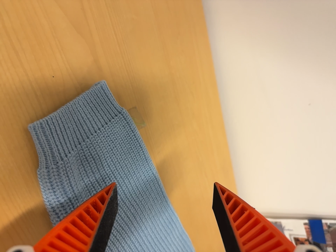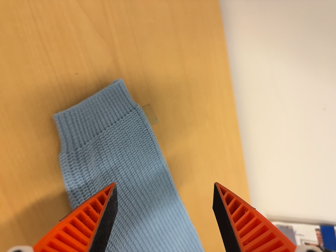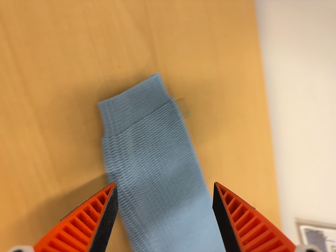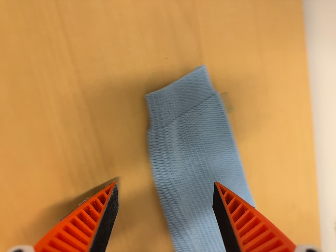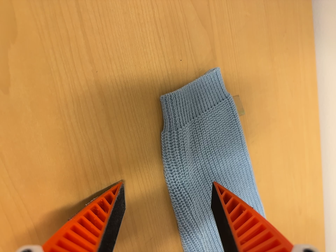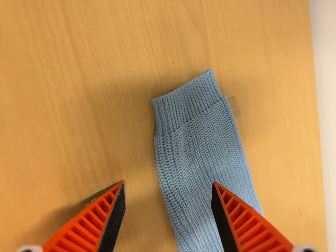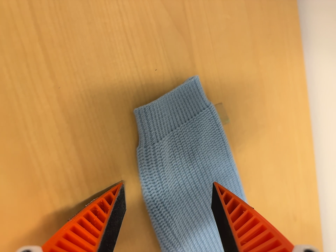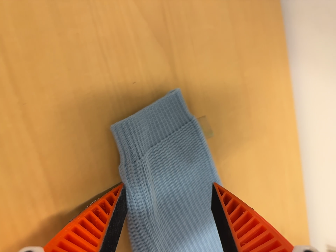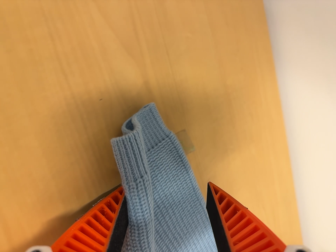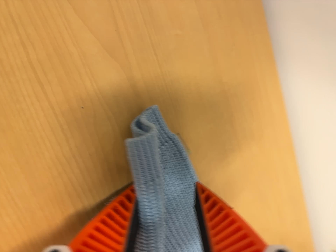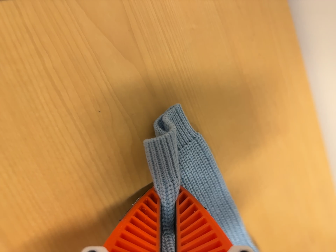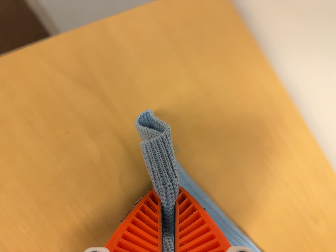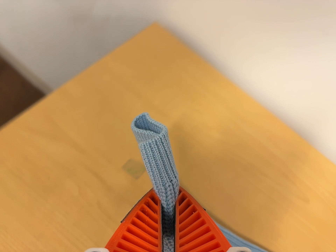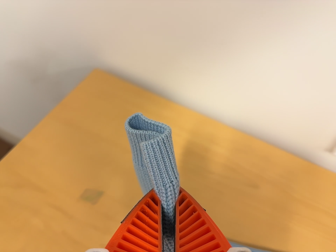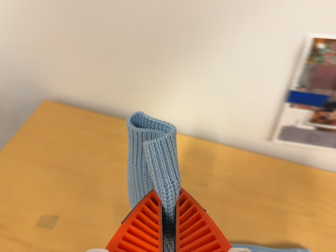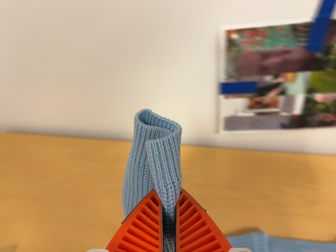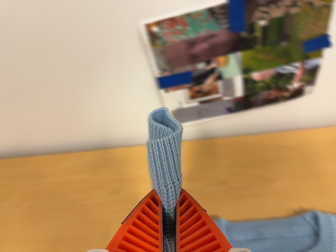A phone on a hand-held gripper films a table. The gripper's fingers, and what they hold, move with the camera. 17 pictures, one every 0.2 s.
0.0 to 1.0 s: The scene slides to the right, as the camera pans about 15 degrees to its left.
1.0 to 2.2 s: The camera travels to its right, about 10 cm. It rolls about its line of sight by about 20 degrees, and the scene rotates counterclockwise.
2.2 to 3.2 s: The camera travels to its right and backward, about 50 cm, so close, fixed things drift to the left. Its aim tips toward the top of its view by about 20 degrees. It rolls about its line of sight by about 60 degrees, and the scene rotates counterclockwise.
The film runs forward here.
